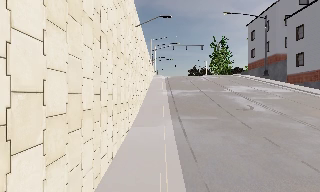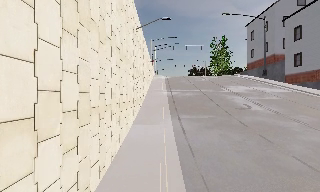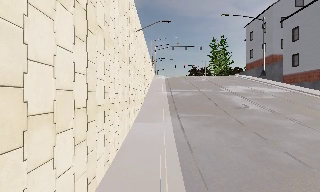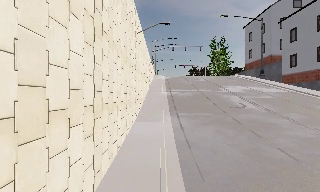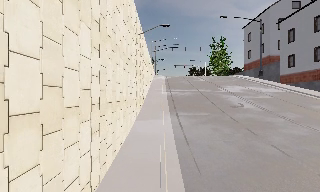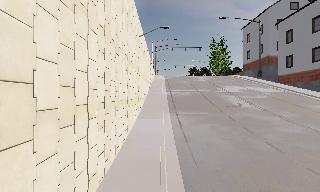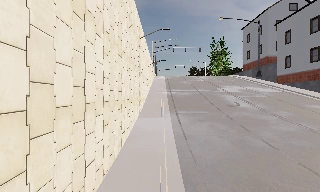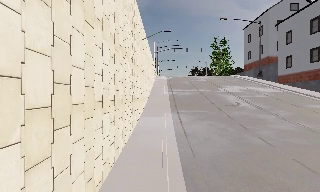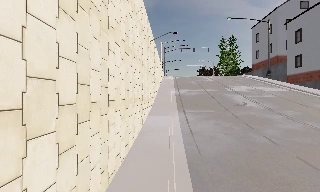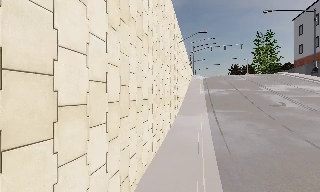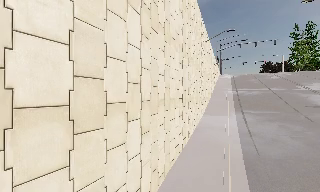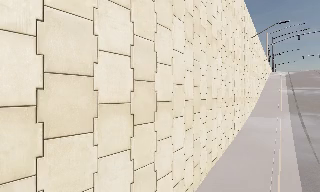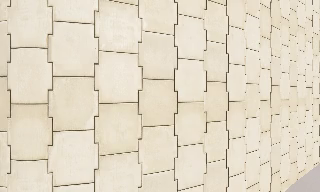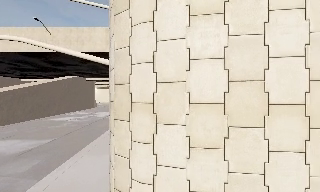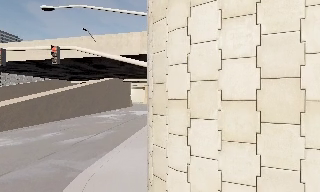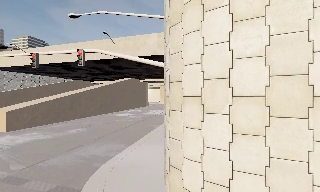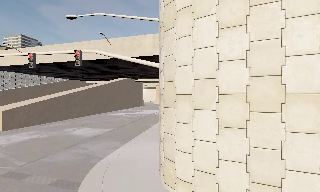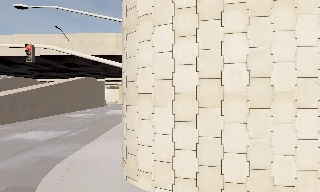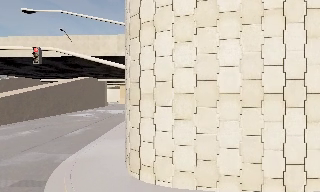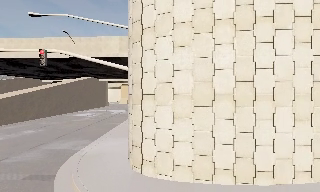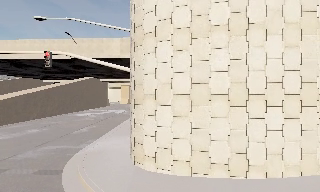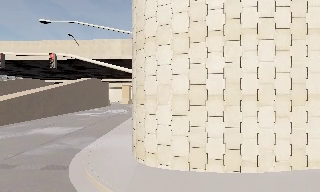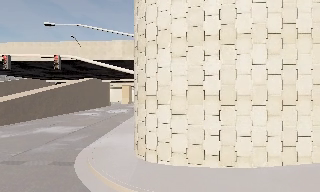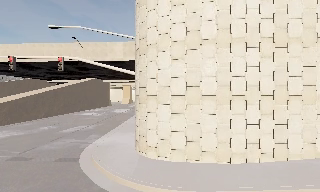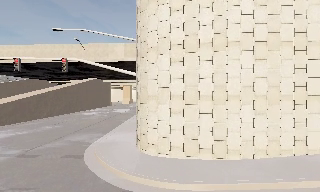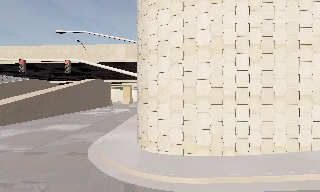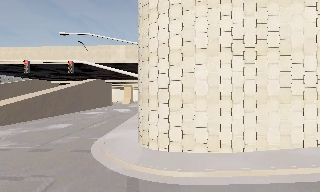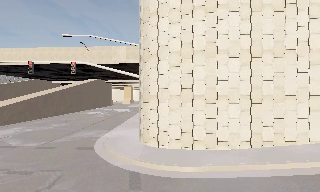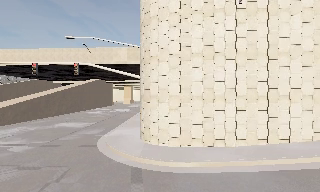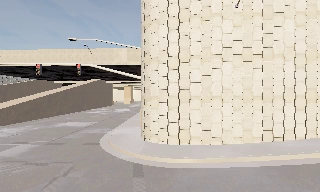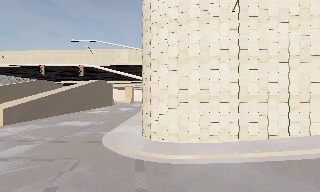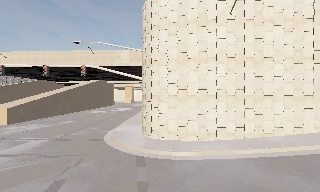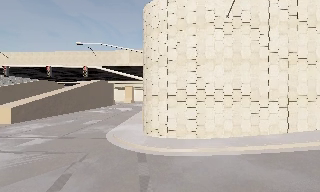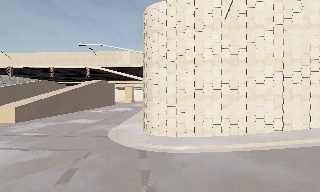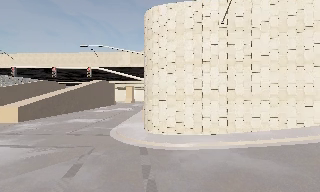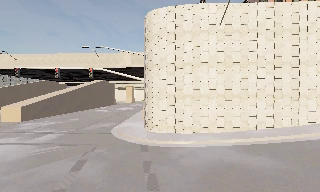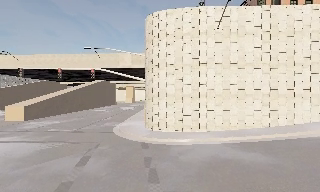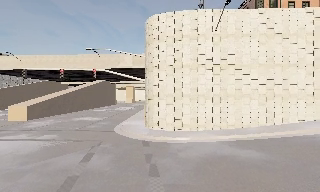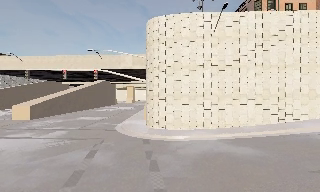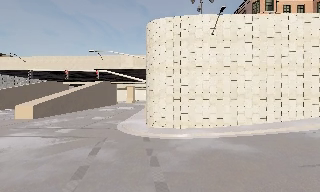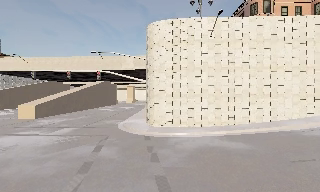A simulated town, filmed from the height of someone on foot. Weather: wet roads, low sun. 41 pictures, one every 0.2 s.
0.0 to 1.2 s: The camera travels backward, about 2 m, so what stands in front gets smaller.
1.2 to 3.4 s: The camera pans to its left, which is counterclockwise from overhead, by about 90 degrees. It travels backward, about 4 m.
3.4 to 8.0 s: The camera travels backward, about 8 m, so what stands in front gets smaller.
The film runs backward here.
